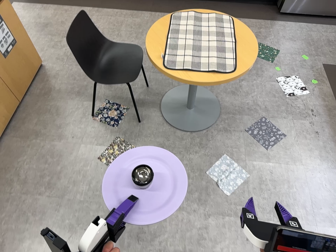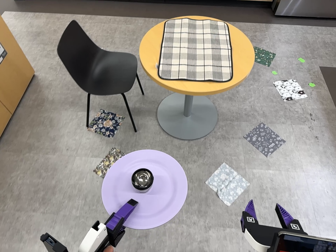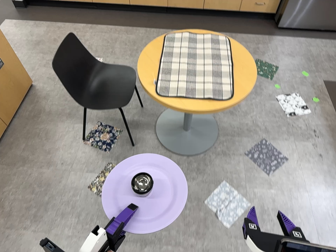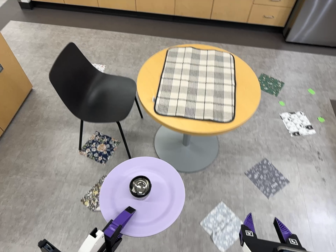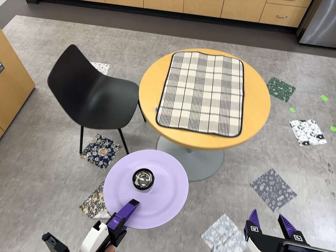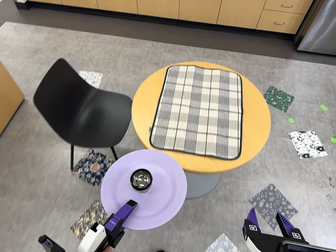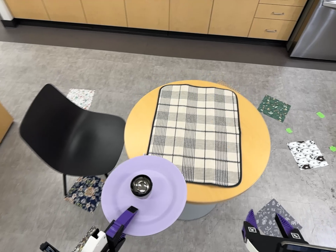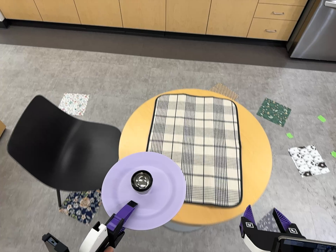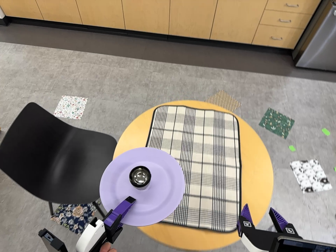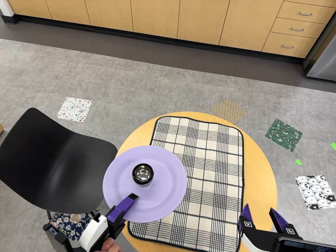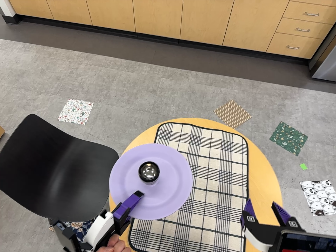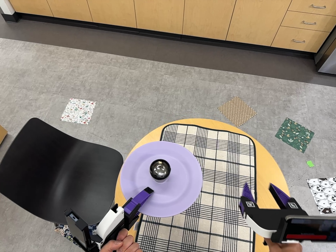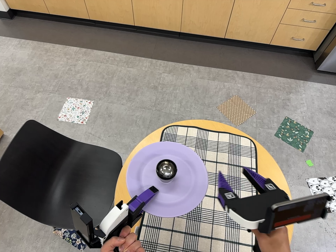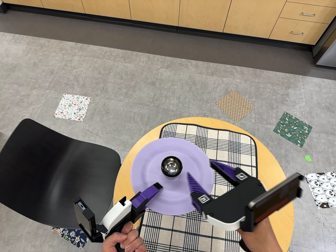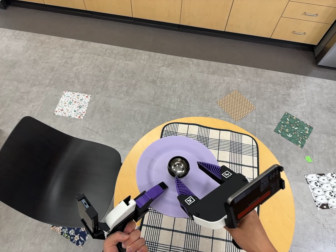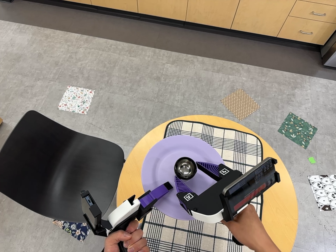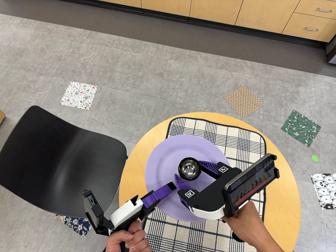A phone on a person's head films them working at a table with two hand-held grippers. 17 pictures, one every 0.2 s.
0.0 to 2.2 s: The camera travels toward the top of its view and forward, about 110 cm, so close, fixed things drift downward.
2.2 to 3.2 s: The camera travels toward the top of its view, forward and to its left, about 9 cm.
The film runs forward here.
